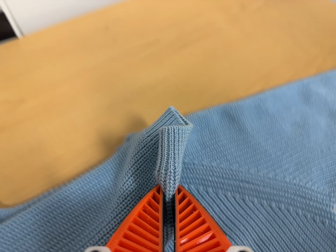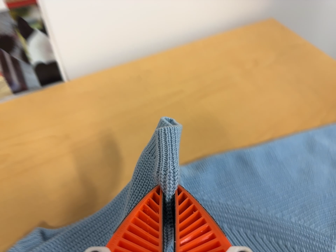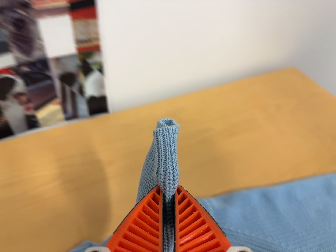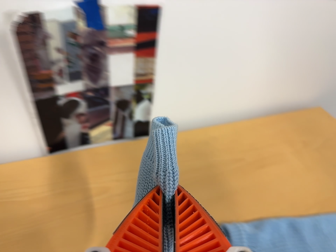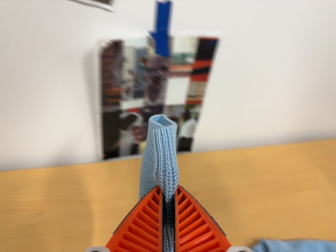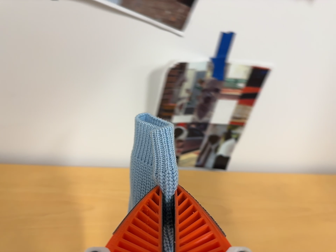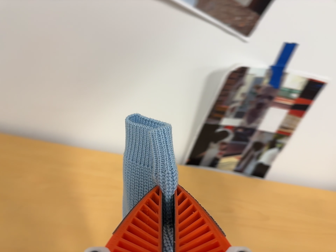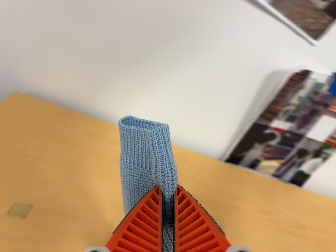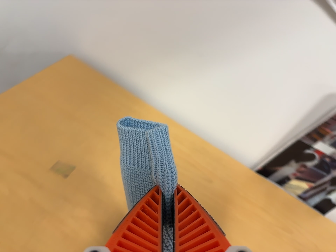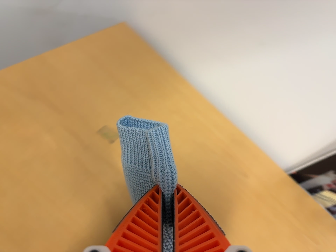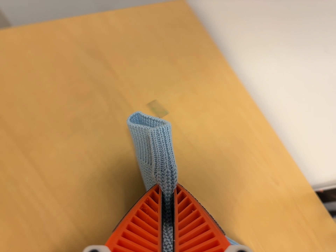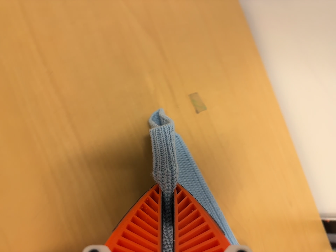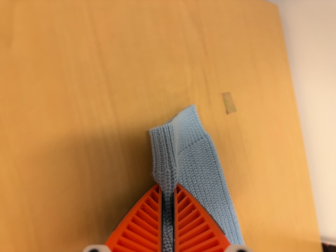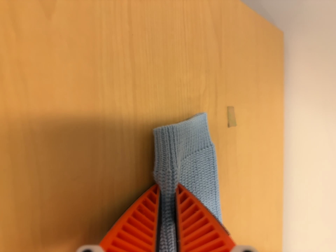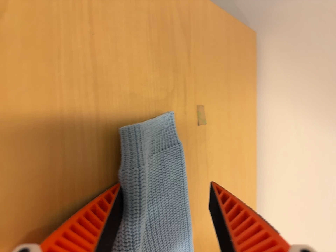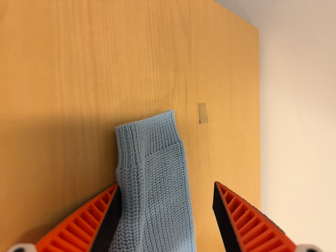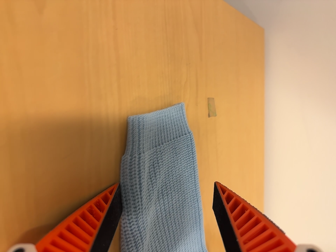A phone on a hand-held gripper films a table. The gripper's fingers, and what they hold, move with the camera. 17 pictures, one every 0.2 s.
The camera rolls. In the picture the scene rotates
clockwise.
0.0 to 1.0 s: The scene slides to the right, as the camera pans about 15 degrees to its left. It travels backward and to its left, about 32 cm, so what stands in front gets smaller. Its aim tips toward the top of its view by about 25 degrees, and the scene shifts downward. It rolls about its line of sight by about 25 degrees, and the scene rotates clockwise.
1.0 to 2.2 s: The scene slides to the right, as the camera pans about 15 degrees to its left. It travels to its left, about 36 cm, so close, fixed things drift to the right. It rolls about its line of sight by about 65 degrees, and the scene rotates clockwise.
2.2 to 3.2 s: The camera travels to its left, about 6 cm. It rolls about its line of sight by about 20 degrees, and the scene rotates clockwise.
The film runs backward here.
